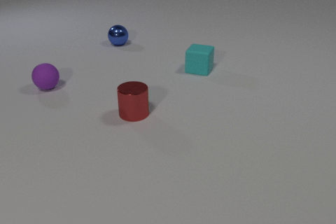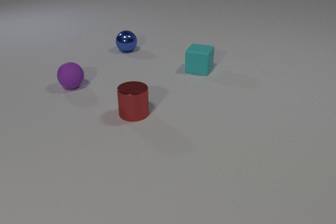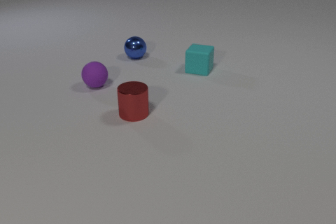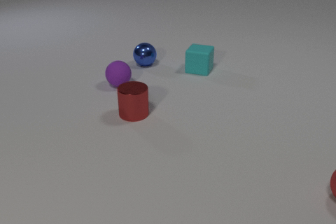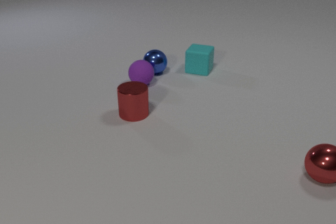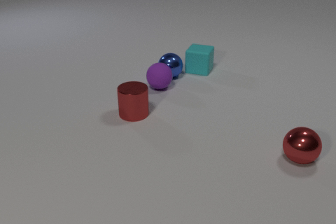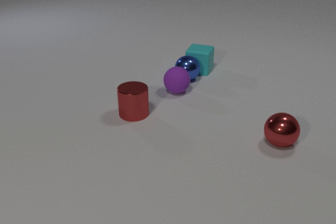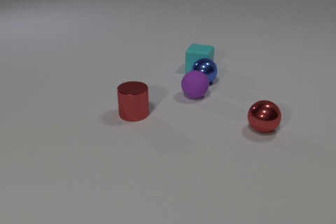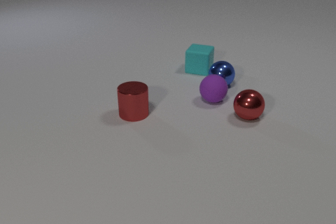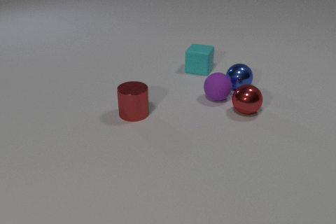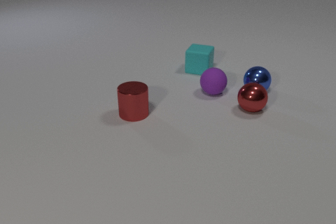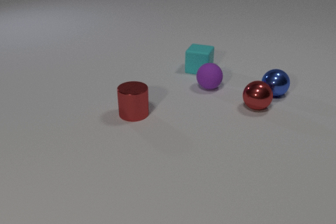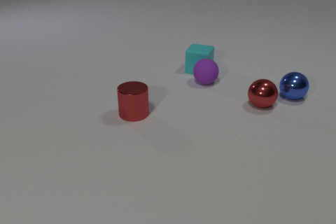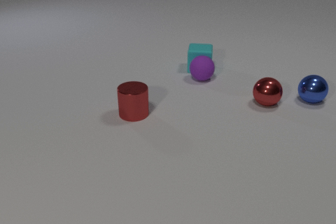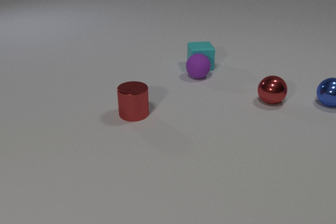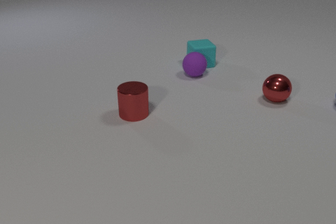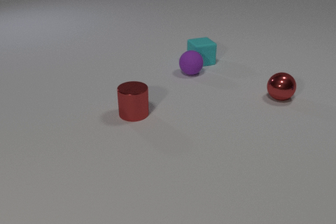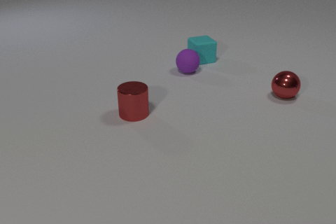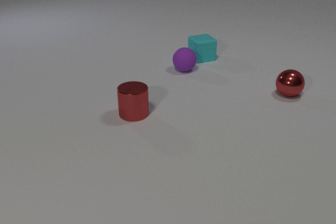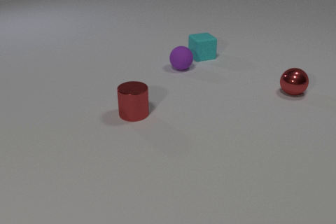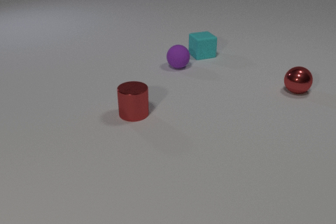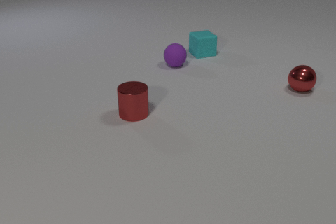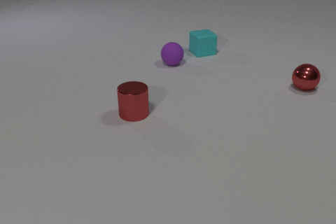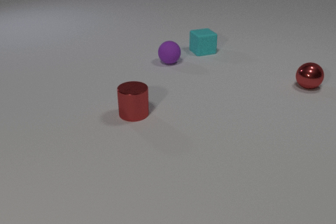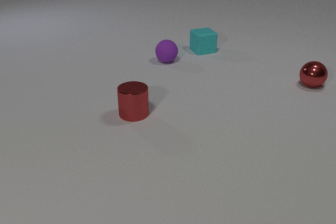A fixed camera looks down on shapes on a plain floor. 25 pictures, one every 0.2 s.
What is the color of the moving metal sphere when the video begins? blue.
What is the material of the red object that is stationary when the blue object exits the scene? metal.
Are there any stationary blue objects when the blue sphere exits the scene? no.
0.0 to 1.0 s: The blue metal sphere rolls toward the camera and to the right. The purple rubber sphere rolls to the right. The red metal sphere comes in at the right edge, rolls to the left and away from the camera. The blue metal sphere and the purple rubber sphere collide.
1.0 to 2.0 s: The blue metal sphere rolls to the right. The purple rubber sphere rolls to the right. The red metal sphere rolls away from the camera and to the left. The purple rubber sphere and the red metal sphere collide.
2.0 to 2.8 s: The blue metal sphere rolls to the right. The purple rubber sphere rolls away from the camera and to the left. The red metal sphere rolls away from the camera and to the right. The cyan rubber cube slides away from the camera, spins counterclockwise seen from above by about 30 degrees, its near face sliding to the right. The purple rubber sphere and the cyan rubber cube collide.
2.8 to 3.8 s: The blue metal sphere rolls to the right, leaves at the right edge. The purple rubber sphere rolls away from the camera and to the left. The red metal sphere rolls away from the camera and to the right. The cyan rubber cube slides away from the camera.
3.8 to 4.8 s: The purple rubber sphere rolls away from the camera and to the left. The red metal sphere rolls away from the camera and to the right. The cyan rubber cube slides away from the camera.
